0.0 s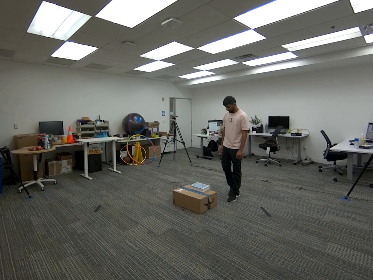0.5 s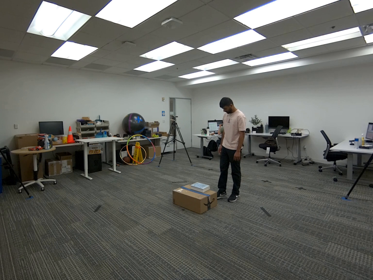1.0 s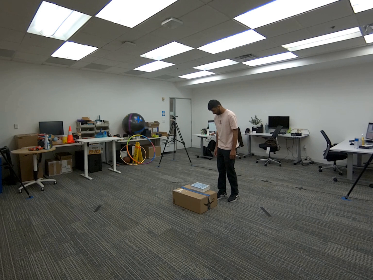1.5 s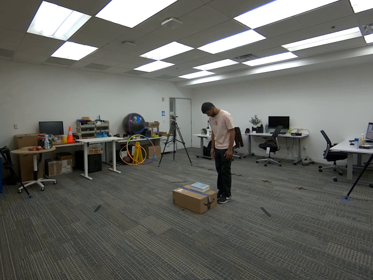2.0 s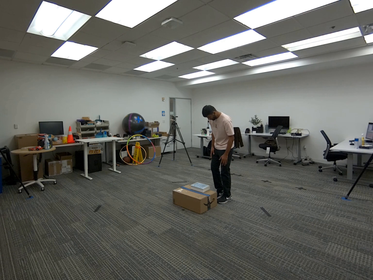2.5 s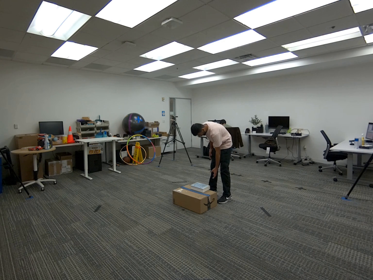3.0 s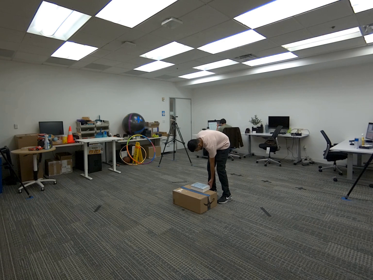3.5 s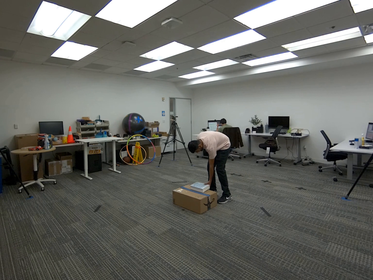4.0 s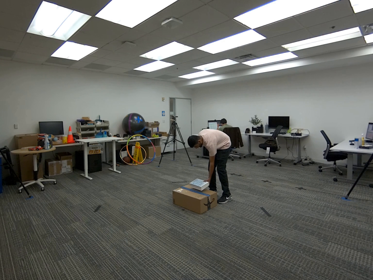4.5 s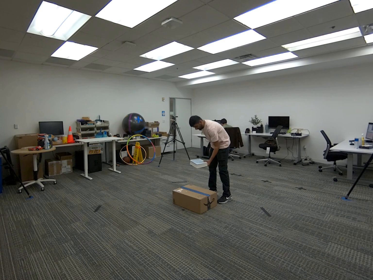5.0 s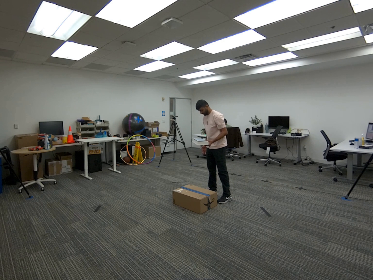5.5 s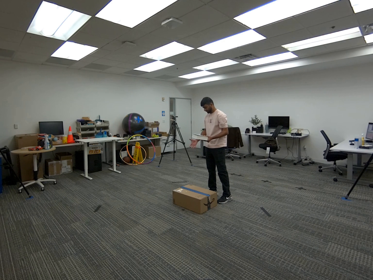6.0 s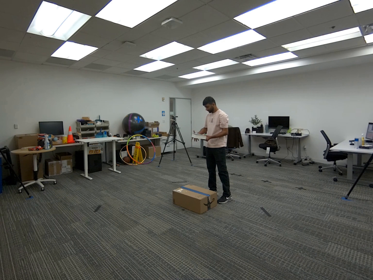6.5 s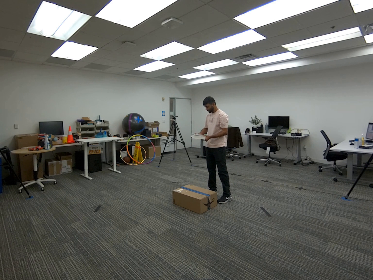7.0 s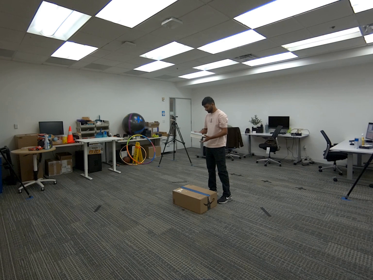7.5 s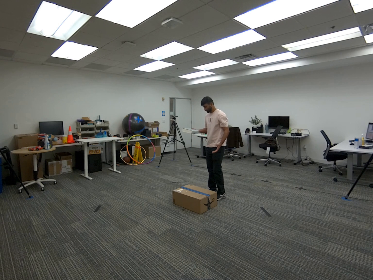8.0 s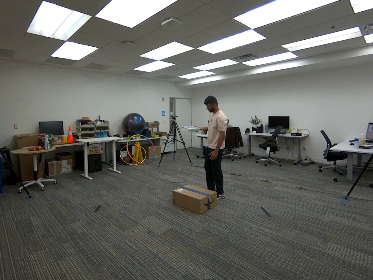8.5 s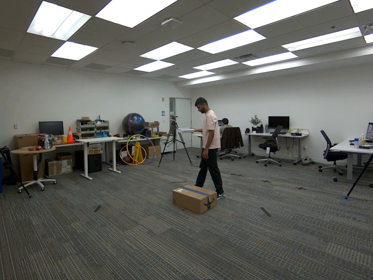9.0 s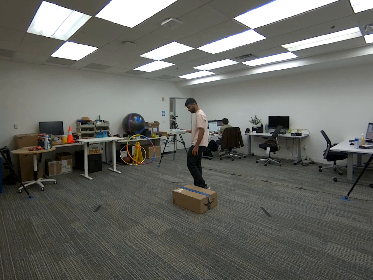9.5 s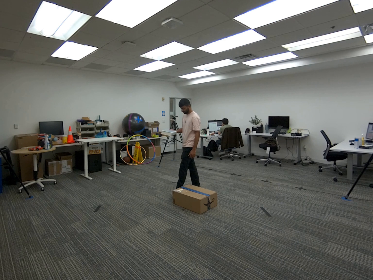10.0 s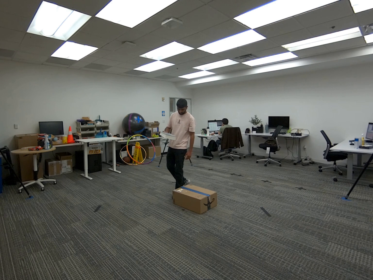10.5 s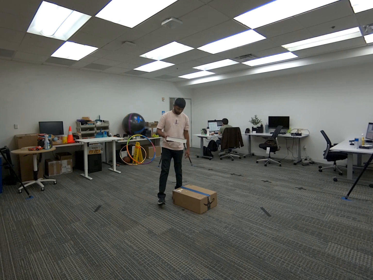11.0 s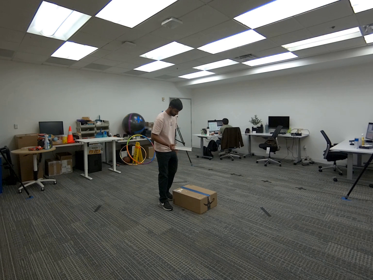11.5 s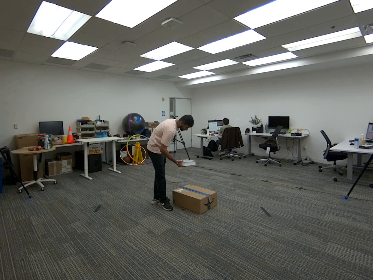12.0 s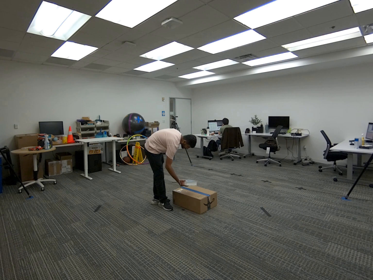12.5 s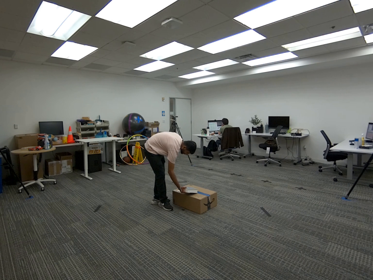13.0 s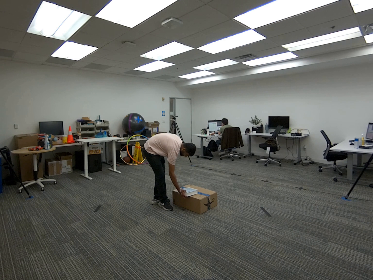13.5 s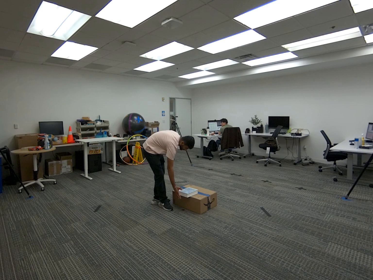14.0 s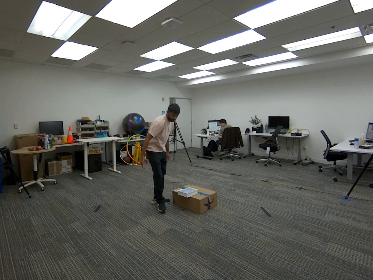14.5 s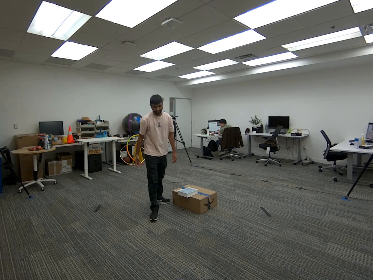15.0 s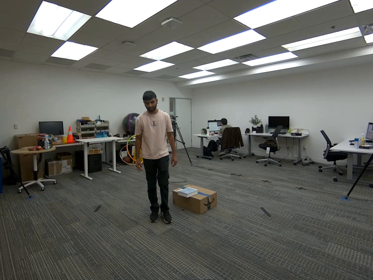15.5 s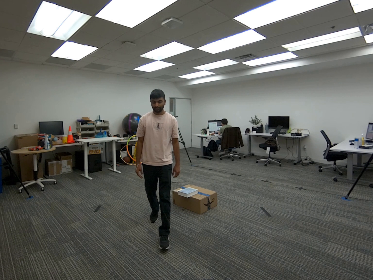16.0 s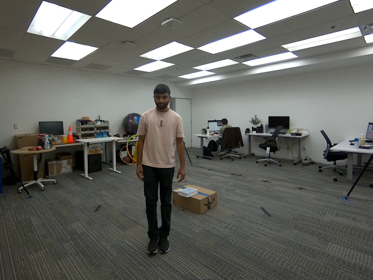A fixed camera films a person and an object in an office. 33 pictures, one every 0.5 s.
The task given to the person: Walk to the light blue book on the big brown cardboard box. Pick up the book with your left hand, transfer it to your right hand, and place it back on top of the box with your right hand.
